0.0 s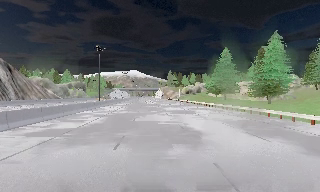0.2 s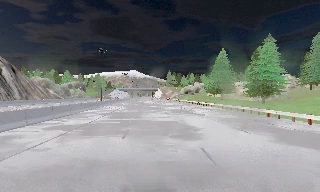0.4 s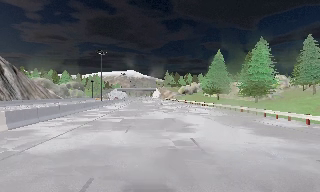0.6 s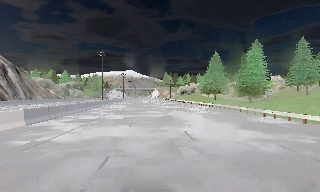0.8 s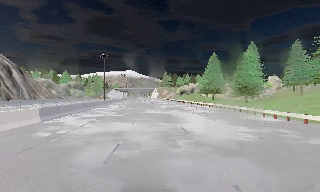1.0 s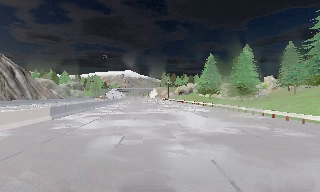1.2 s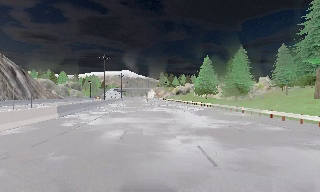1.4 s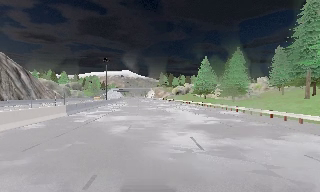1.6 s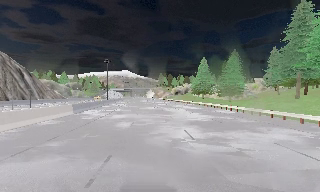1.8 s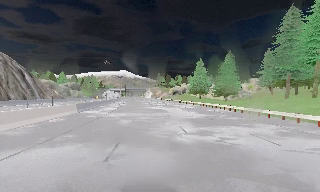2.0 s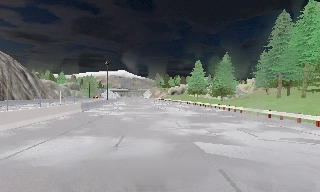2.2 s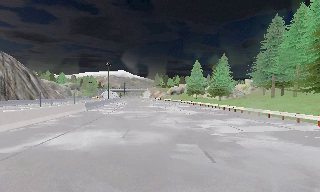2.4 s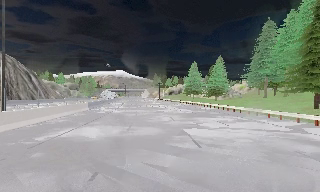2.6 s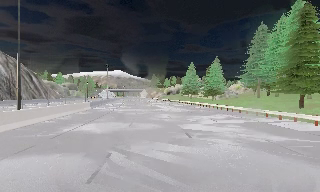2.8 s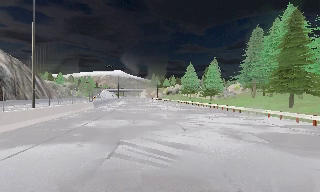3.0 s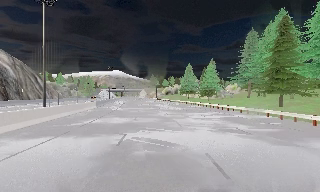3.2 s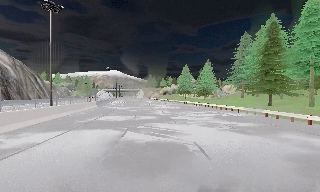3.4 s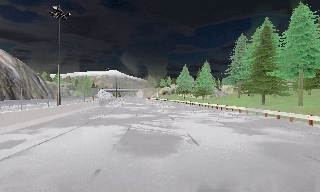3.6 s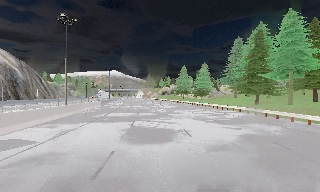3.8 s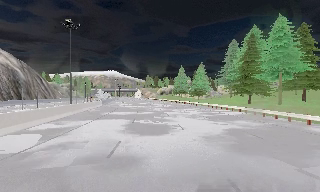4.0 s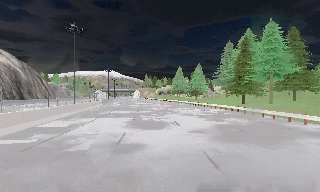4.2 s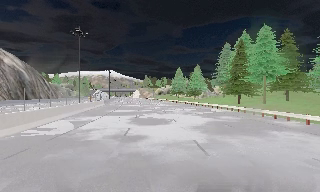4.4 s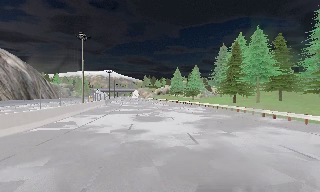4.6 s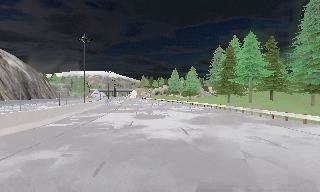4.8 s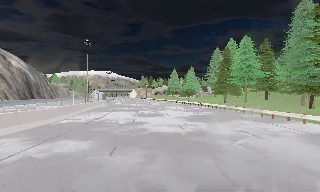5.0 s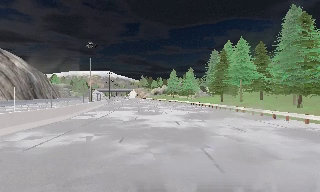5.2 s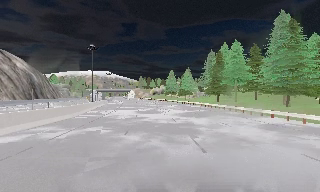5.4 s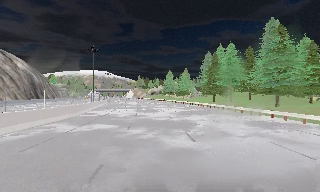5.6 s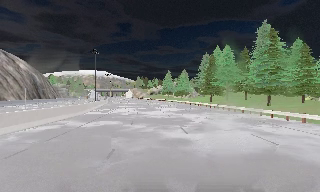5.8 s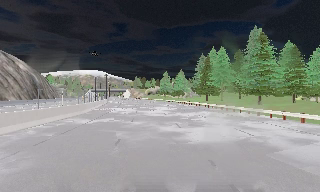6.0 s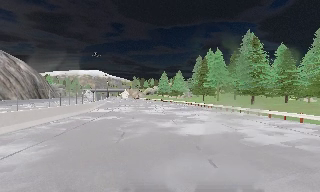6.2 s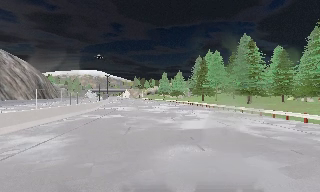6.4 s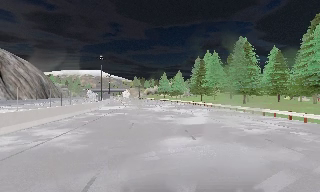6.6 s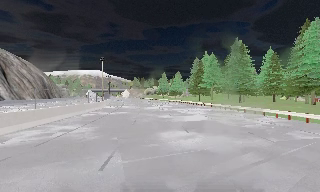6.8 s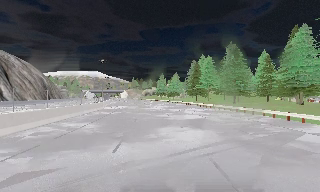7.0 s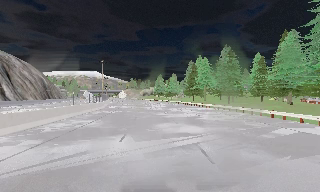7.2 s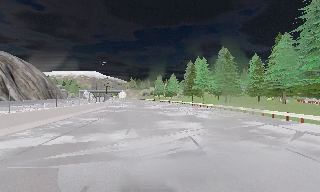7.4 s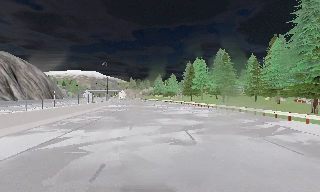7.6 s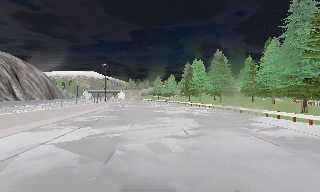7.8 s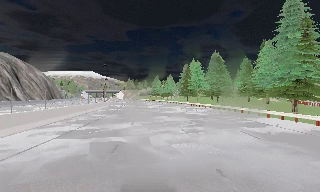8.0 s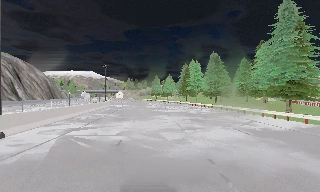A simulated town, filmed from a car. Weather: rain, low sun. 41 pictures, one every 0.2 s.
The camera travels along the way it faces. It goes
backward.
0.0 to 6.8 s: The camera swings to its right by about 15 degrees, and the scene slides to the left. It travels backward, about 50 m, so what stands in front gets smaller.
6.8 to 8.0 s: The camera travels backward, about 7 m, so what stands in front gets smaller. It loses speed.
The film runs backward here.
